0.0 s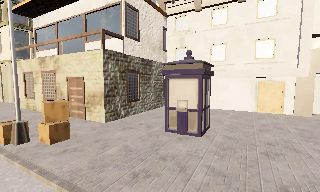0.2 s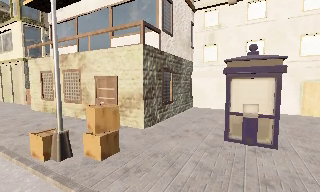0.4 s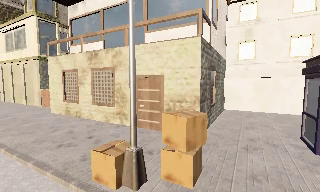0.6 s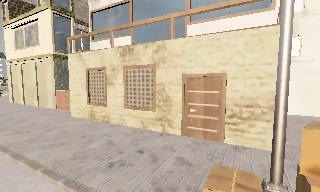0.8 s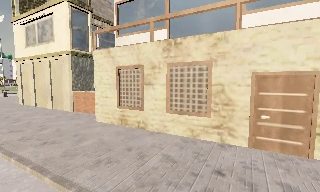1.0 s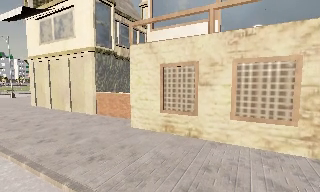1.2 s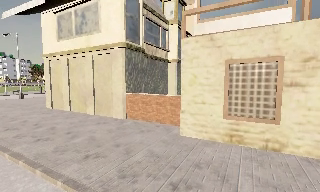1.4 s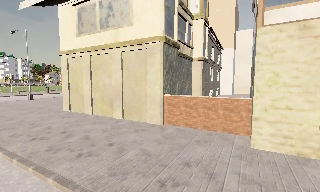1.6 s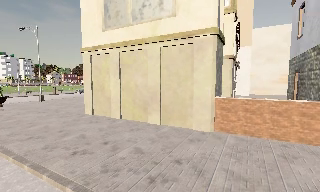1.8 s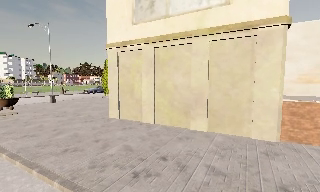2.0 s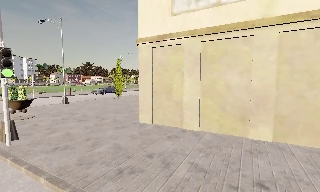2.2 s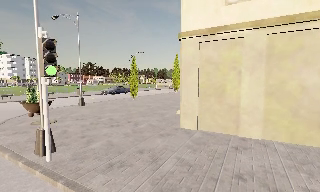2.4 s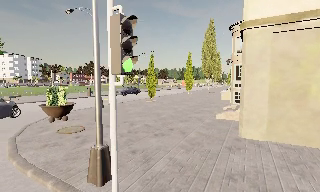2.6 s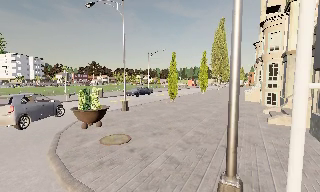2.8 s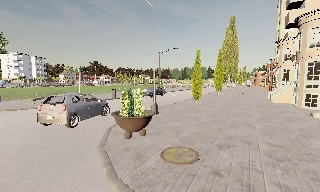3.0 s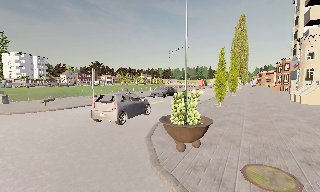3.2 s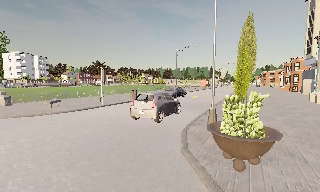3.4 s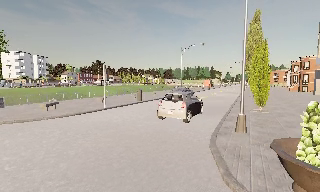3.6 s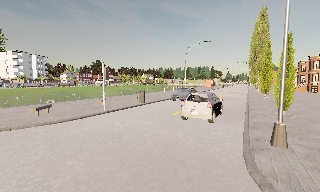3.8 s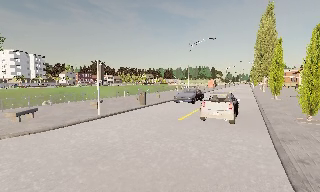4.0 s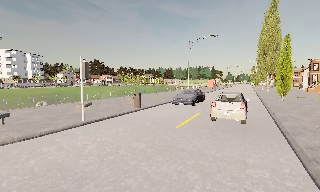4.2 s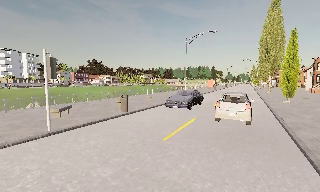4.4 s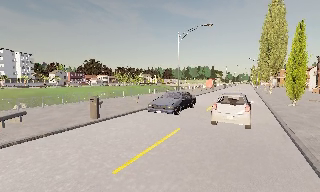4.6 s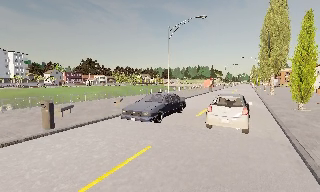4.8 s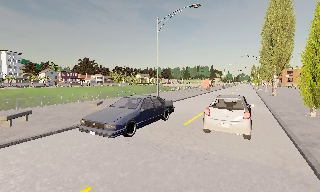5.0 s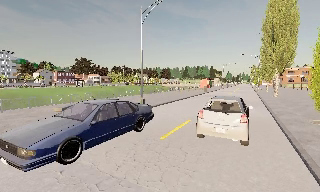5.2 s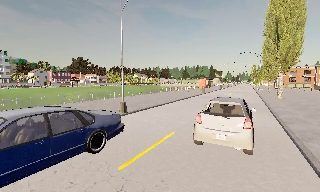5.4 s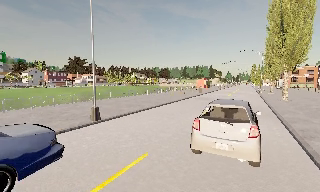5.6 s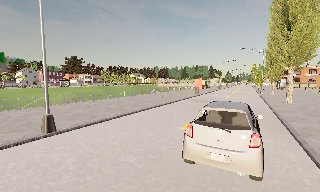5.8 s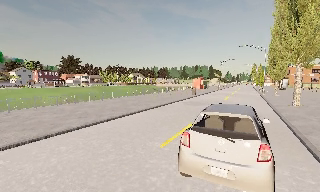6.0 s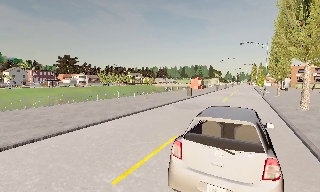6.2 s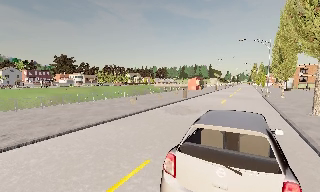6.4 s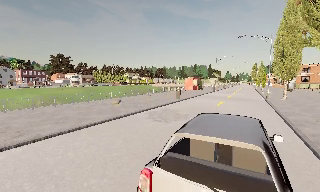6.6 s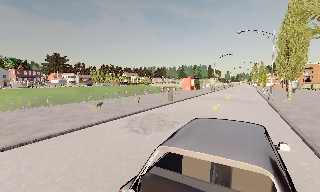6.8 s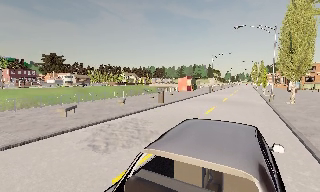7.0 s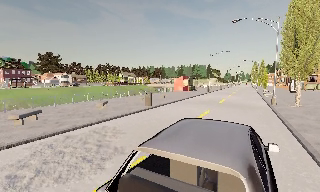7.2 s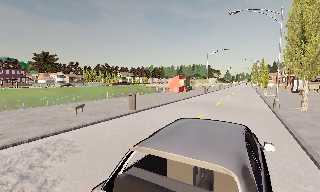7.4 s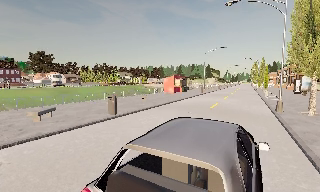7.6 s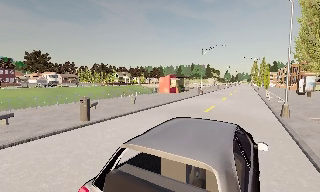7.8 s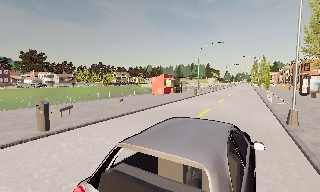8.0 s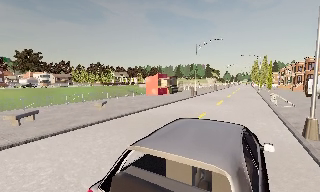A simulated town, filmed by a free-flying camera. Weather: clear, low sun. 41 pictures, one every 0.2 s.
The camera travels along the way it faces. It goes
forward.
0.0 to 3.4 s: The camera travels to its left and forward, about 35 m, so close, fixed things drift to the right.
3.4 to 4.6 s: The camera travels forward, about 10 m, so what stands in front looms larger.
4.6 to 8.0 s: The camera travels forward and to its right, about 35 m, so what stands in front looms larger.
The film runs forward here.
